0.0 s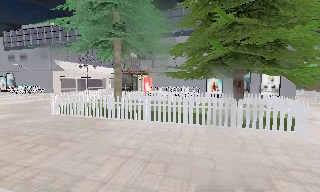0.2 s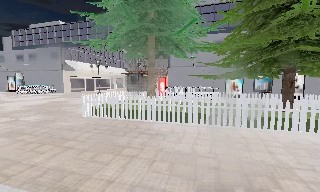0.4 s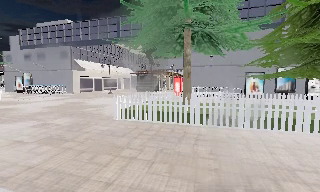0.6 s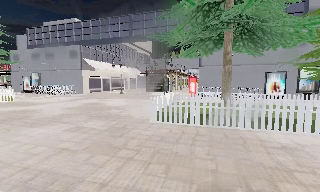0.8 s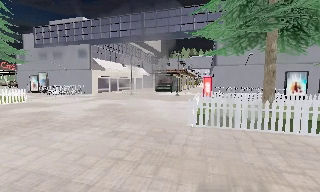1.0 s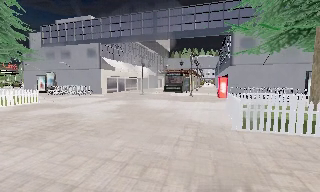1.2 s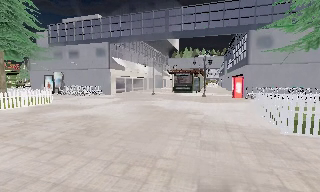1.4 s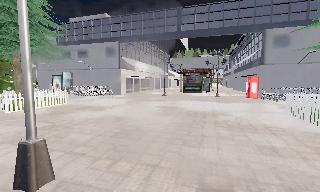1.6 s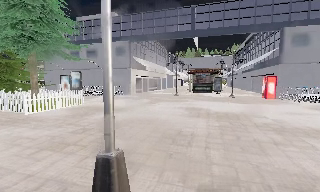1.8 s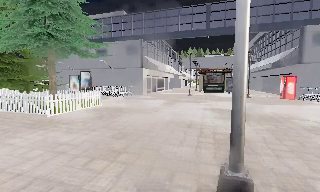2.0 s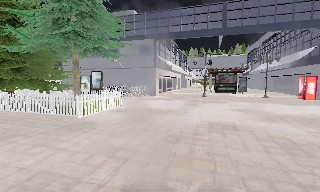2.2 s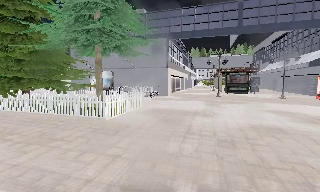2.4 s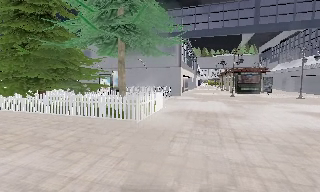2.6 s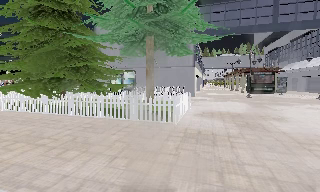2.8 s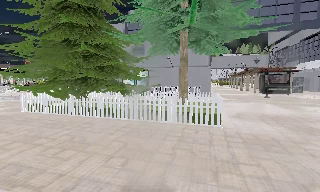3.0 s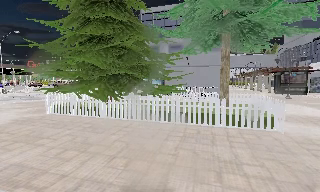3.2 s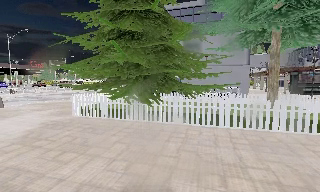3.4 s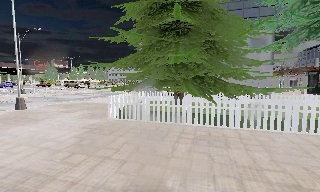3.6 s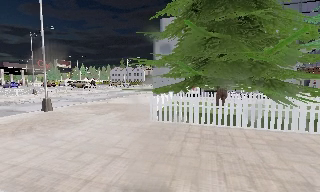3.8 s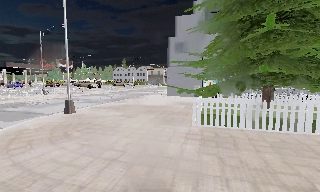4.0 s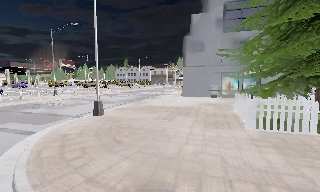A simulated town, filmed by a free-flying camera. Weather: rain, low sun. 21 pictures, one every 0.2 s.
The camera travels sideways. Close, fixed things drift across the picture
to the right.
0.0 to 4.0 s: The camera travels to its left, about 30 m, so close, fixed things drift to the right.
The film runs forward here.
